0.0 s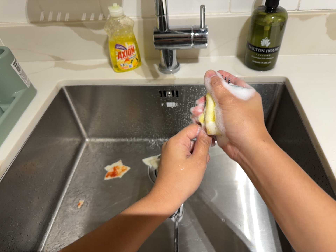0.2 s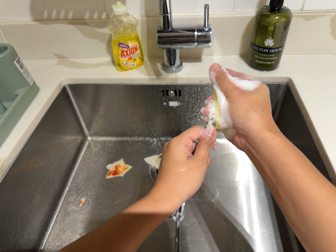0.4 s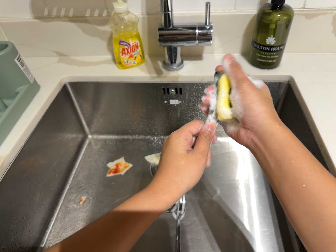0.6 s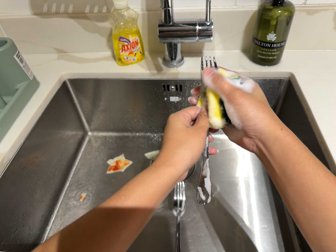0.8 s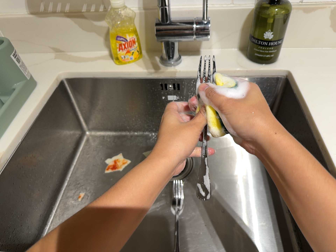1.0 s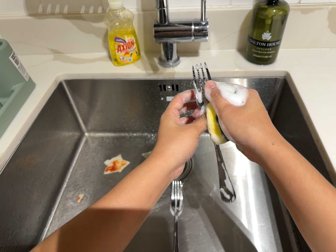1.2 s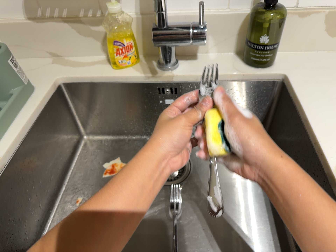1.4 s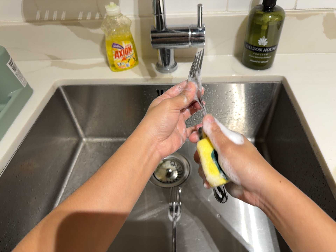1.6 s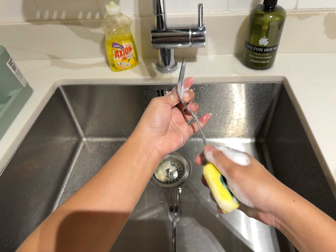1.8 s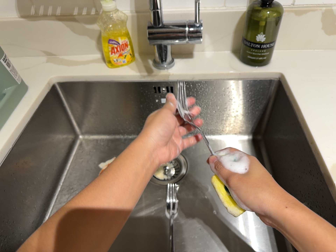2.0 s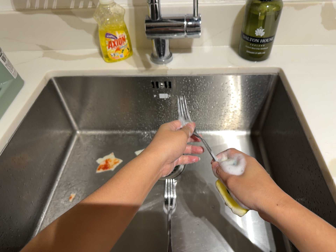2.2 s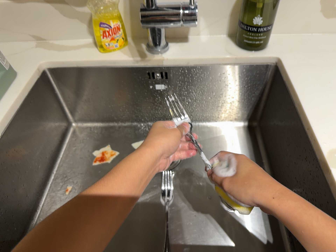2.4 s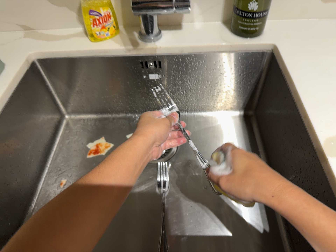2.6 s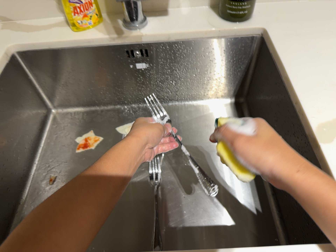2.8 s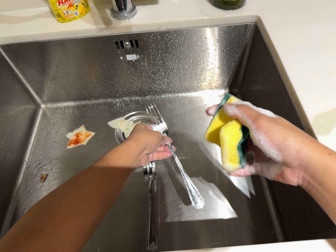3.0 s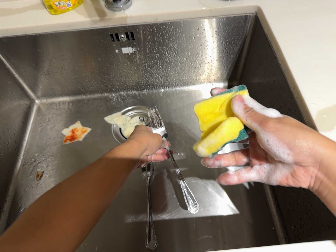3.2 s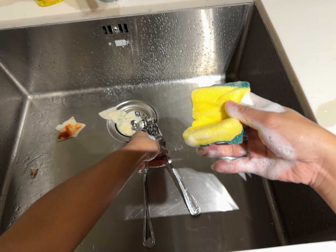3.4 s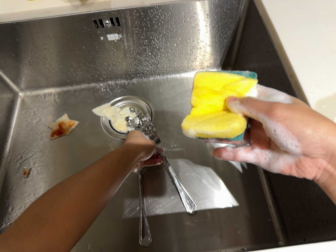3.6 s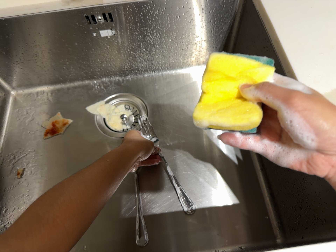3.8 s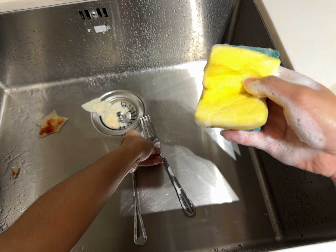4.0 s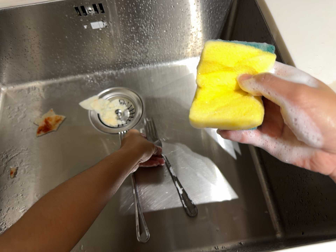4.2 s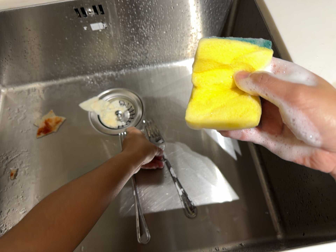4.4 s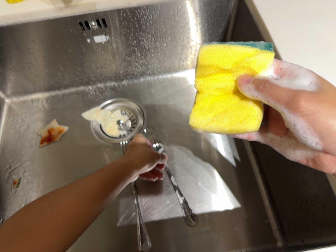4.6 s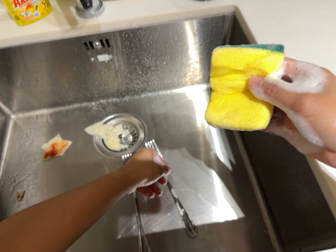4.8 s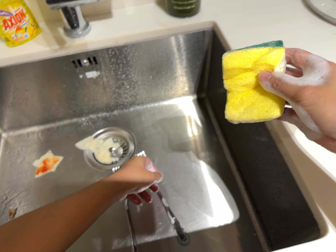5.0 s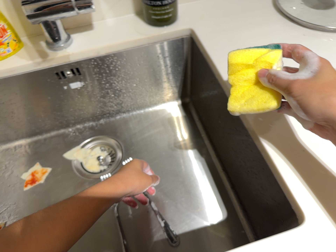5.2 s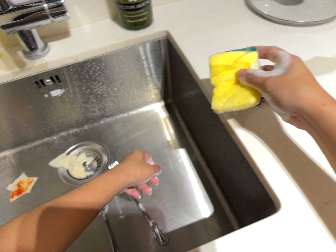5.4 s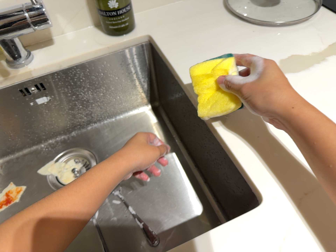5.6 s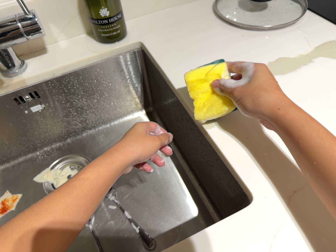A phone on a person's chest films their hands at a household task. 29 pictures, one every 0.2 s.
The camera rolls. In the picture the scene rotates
counterclockwise.
0.0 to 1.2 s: The camera keeps its place and its aim.
1.2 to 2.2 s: The camera shifts only a little, or ends up much as it began.
2.2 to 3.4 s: The camera travels forward, about 9 cm, so what stands in front looms larger. Its aim tips toward the bottom of its view by about 10 degrees, and the scene shifts upward.
3.4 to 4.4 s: The camera shifts only a little, or ends up much as it began.
4.4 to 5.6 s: The camera travels backward and to its right, about 10 cm, so what stands in front gets smaller. Its aim tips toward the top of its view by about 10 degrees, and the scene shifts downward. It rolls about its line of sight by about 15 degrees, and the scene rotates counterclockwise.
The film runs forward here.
